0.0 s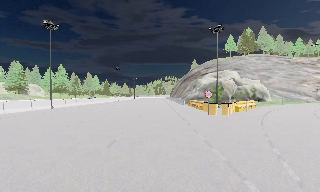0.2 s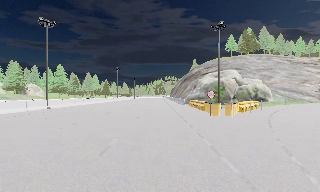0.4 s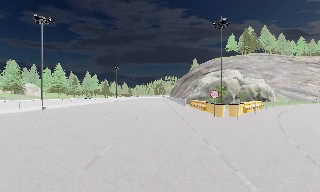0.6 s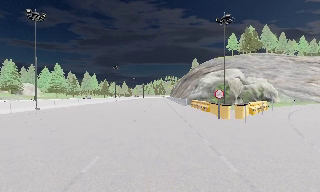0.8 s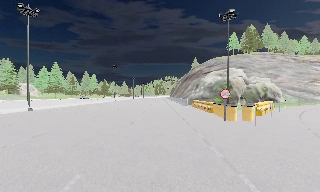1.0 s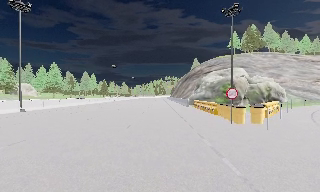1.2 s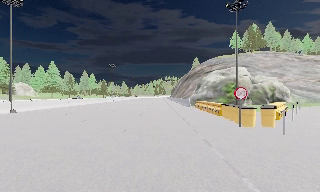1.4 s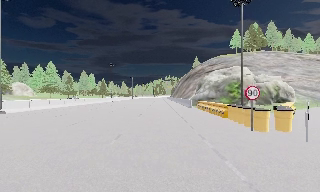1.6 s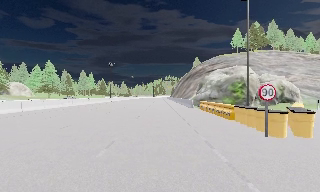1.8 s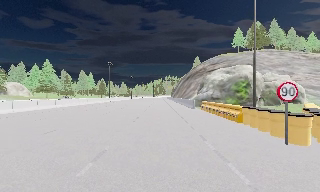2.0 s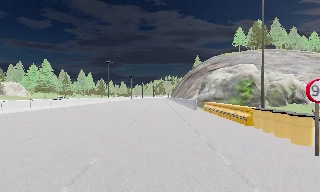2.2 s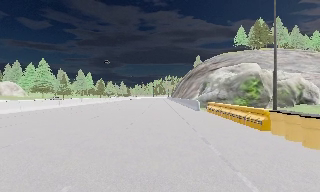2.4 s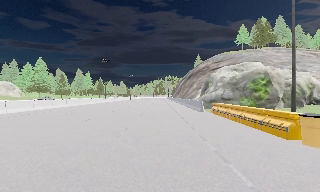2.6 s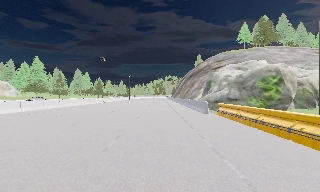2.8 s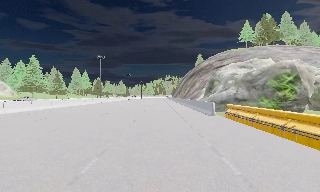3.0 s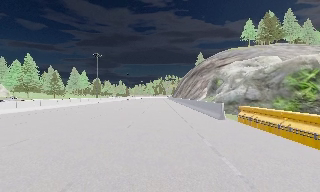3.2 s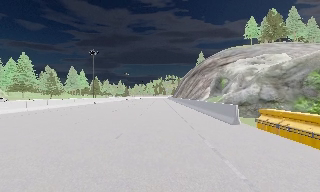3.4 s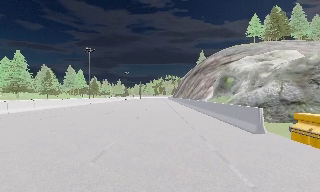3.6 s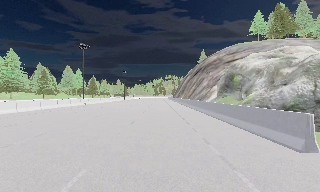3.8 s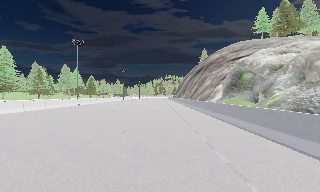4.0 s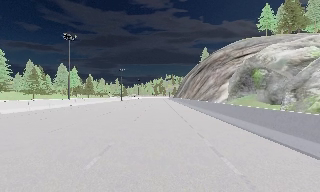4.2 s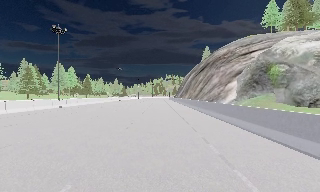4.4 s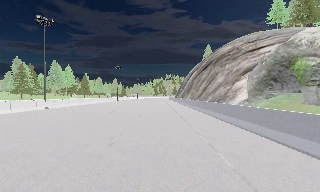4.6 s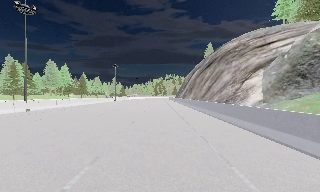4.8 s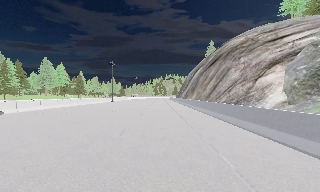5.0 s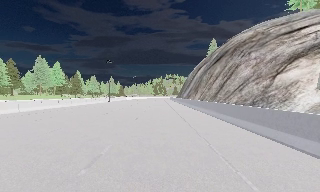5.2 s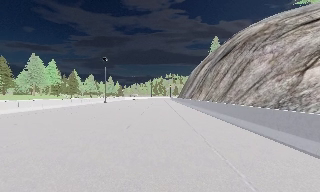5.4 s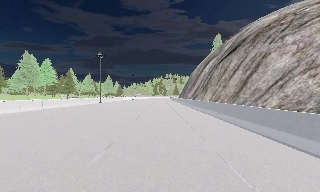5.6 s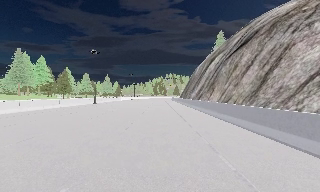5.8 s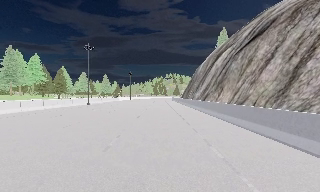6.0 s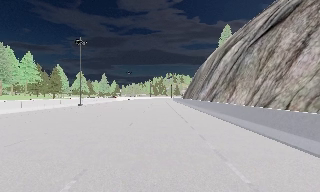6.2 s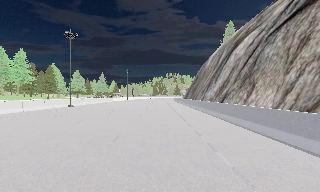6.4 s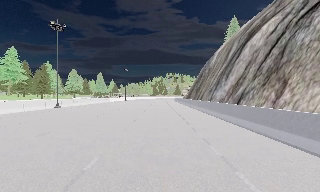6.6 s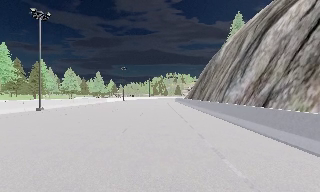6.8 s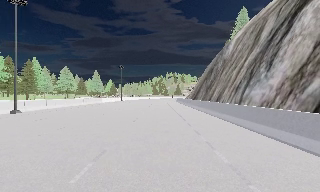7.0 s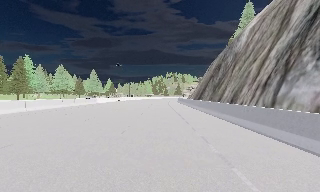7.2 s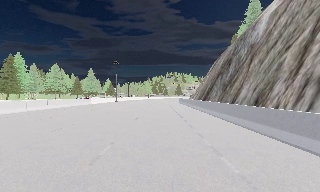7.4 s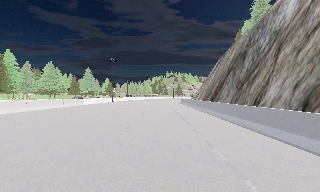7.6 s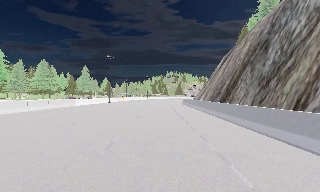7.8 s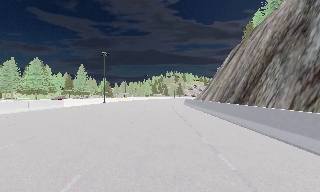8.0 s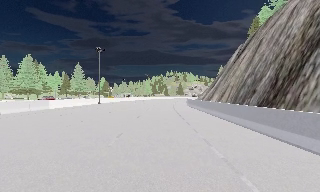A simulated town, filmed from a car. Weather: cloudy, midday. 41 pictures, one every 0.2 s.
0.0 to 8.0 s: The camera travels forward, about 95 m, so what stands in front looms larger. It gains speed.
The film runs forward here.
